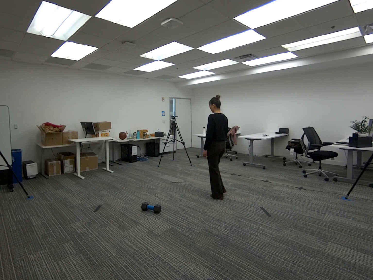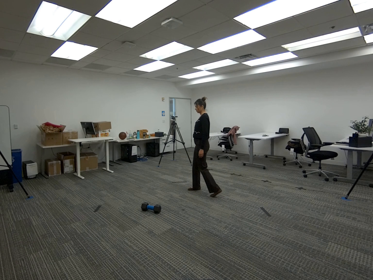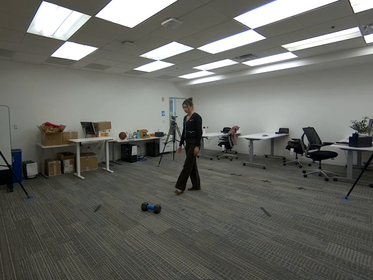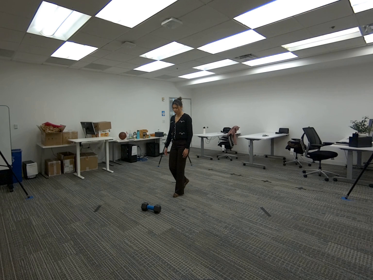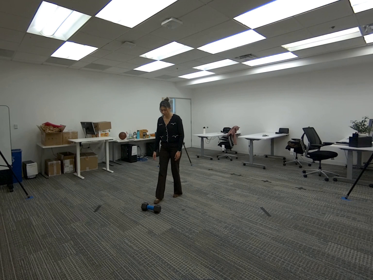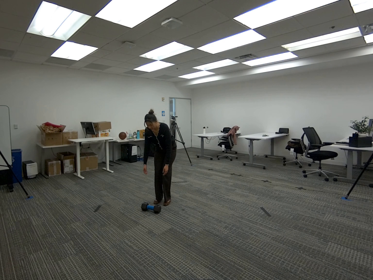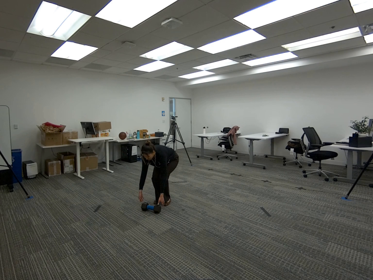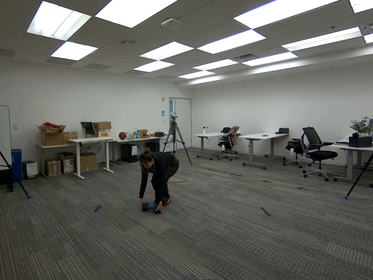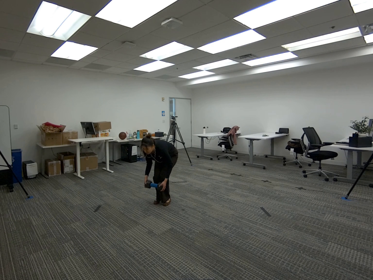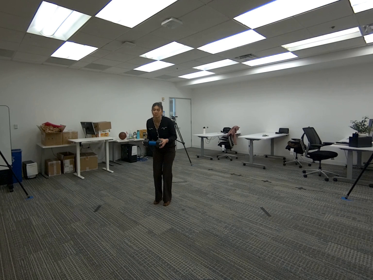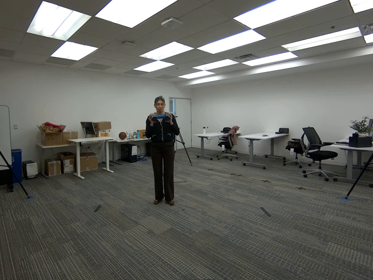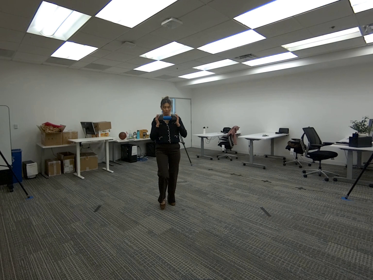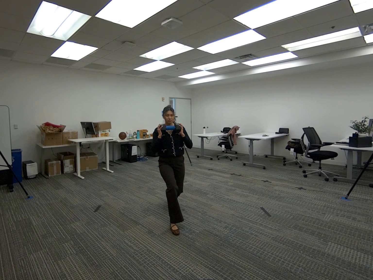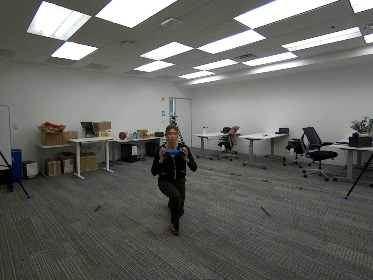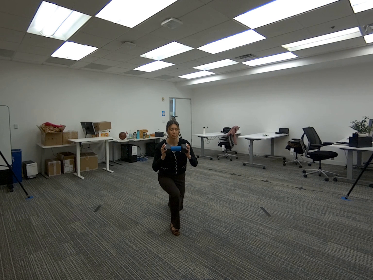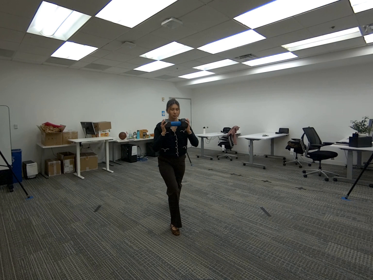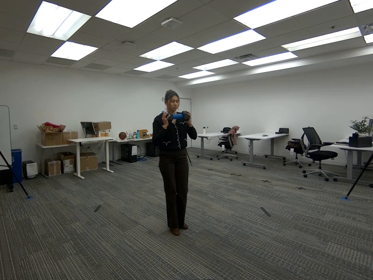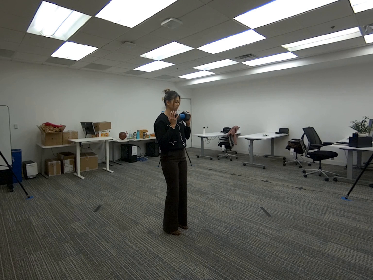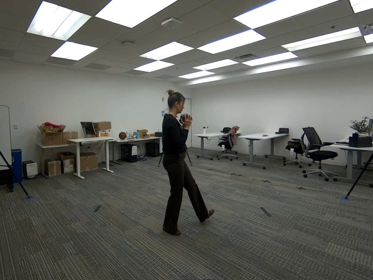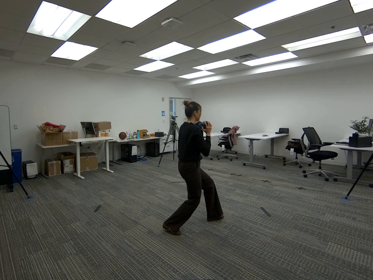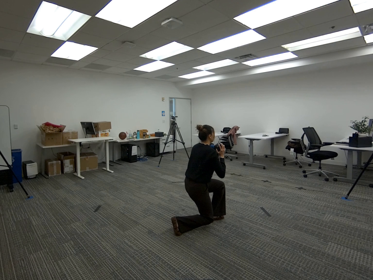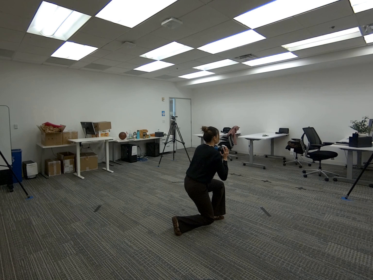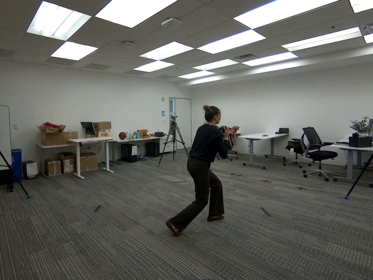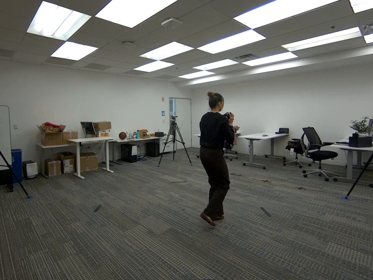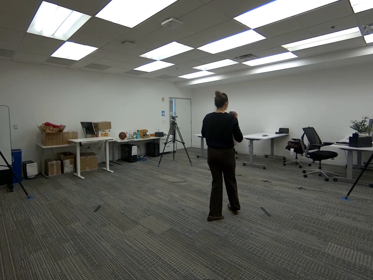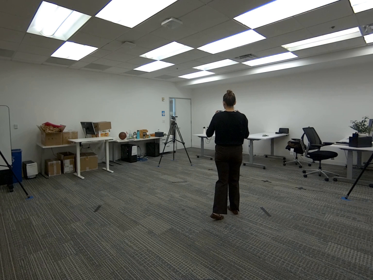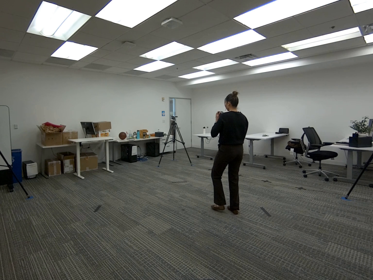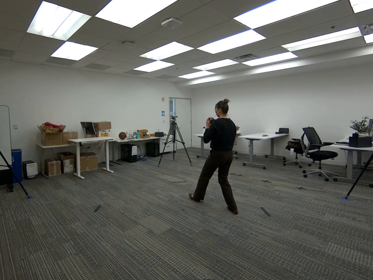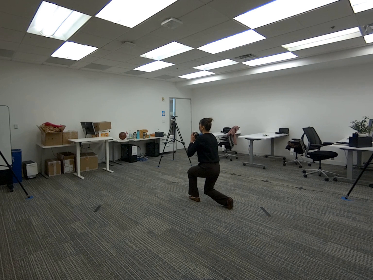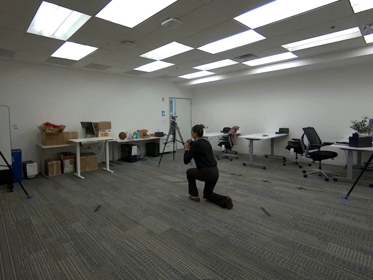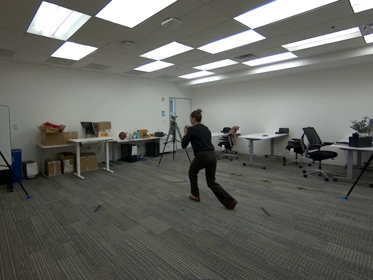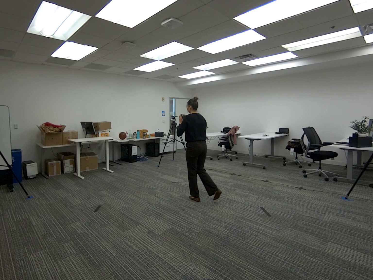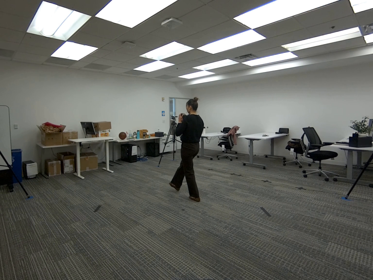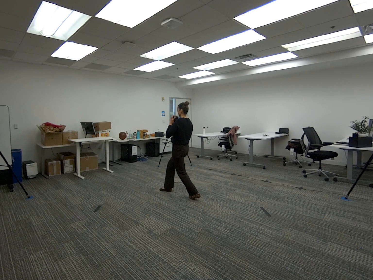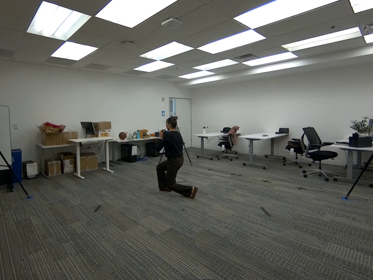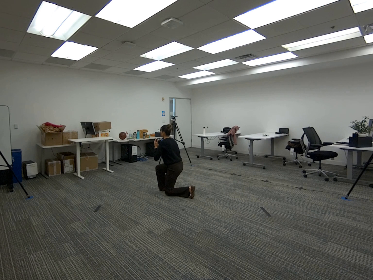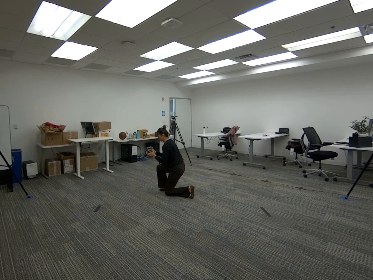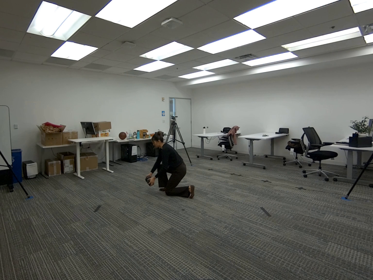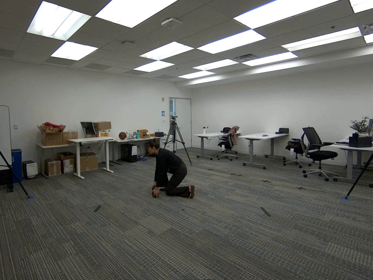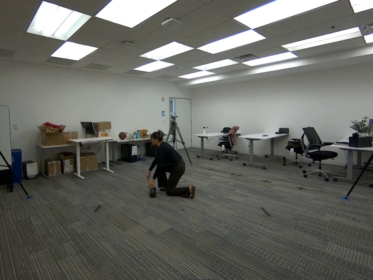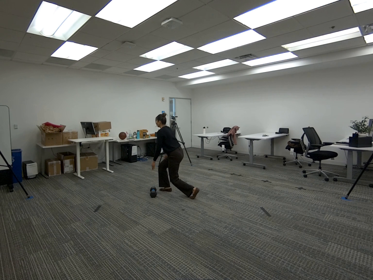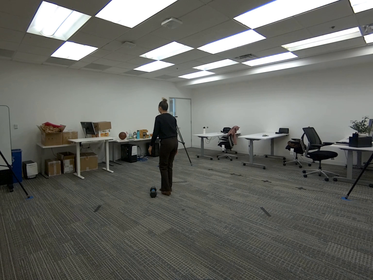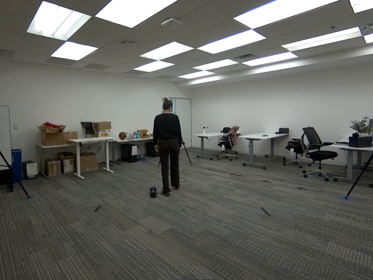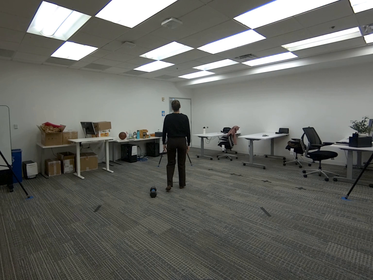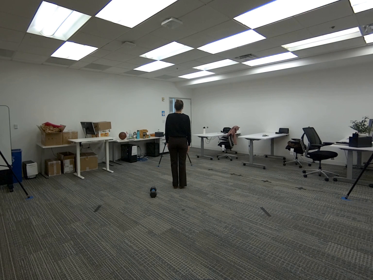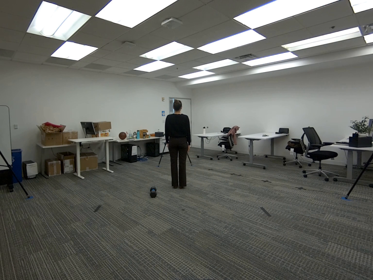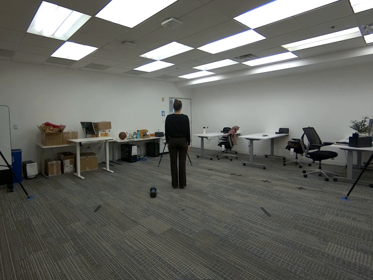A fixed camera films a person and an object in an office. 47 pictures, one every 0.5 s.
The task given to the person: Walk to the dumbbell, grasp it with both hands, and perform alternating lunges while holding it. Continue until finished, then place the dumbbell on the ground.
